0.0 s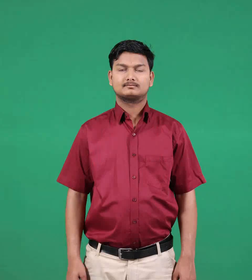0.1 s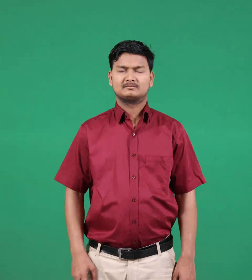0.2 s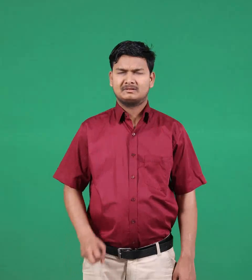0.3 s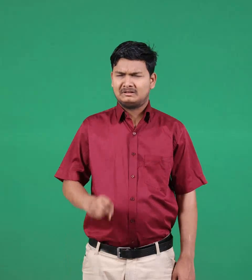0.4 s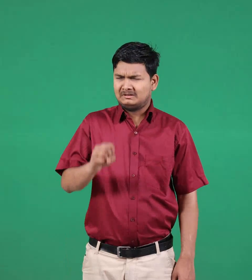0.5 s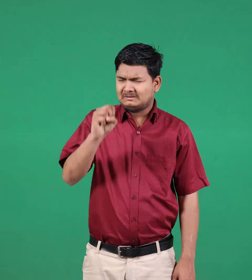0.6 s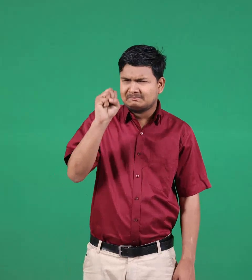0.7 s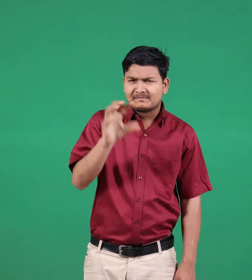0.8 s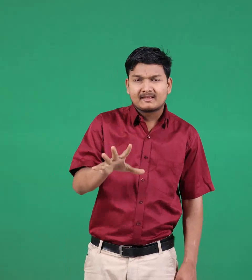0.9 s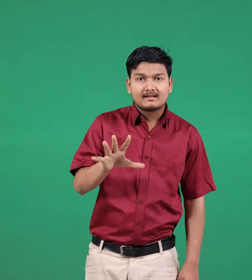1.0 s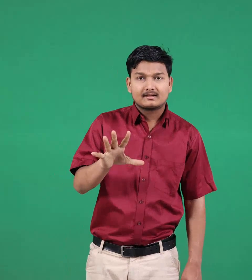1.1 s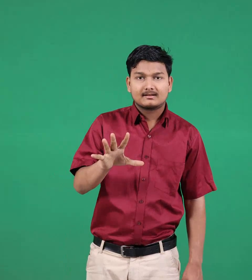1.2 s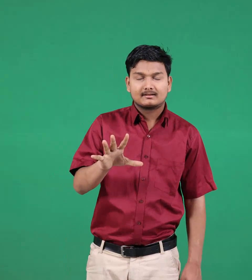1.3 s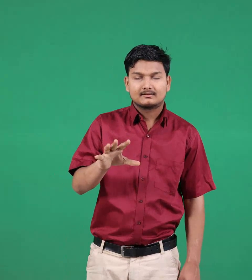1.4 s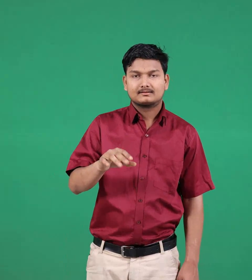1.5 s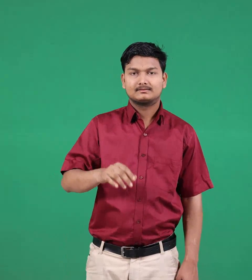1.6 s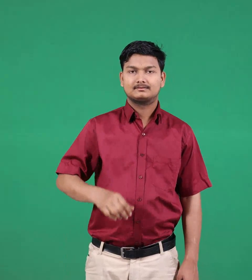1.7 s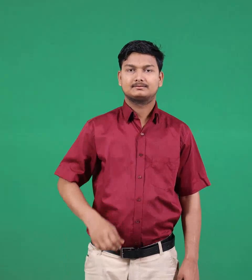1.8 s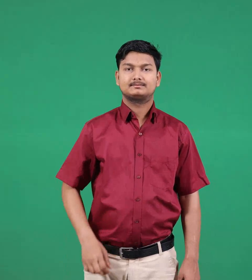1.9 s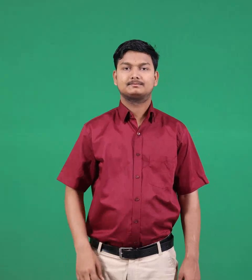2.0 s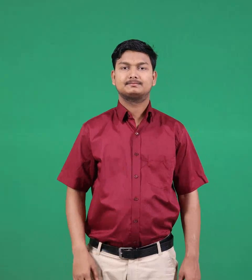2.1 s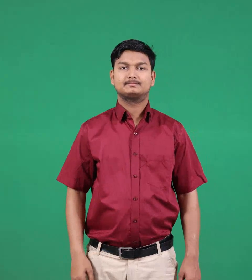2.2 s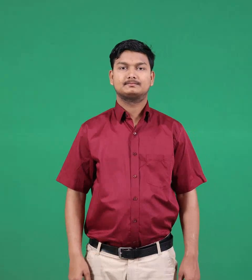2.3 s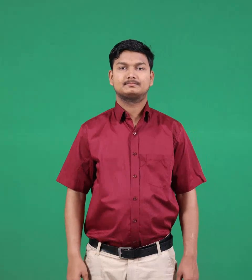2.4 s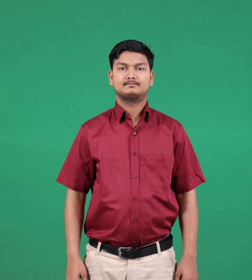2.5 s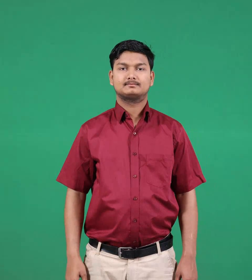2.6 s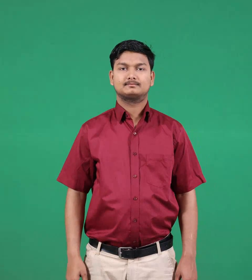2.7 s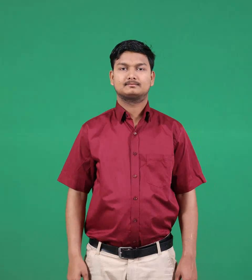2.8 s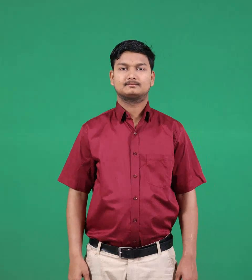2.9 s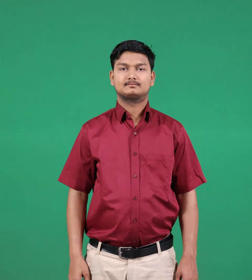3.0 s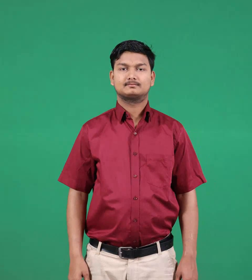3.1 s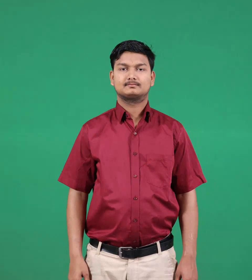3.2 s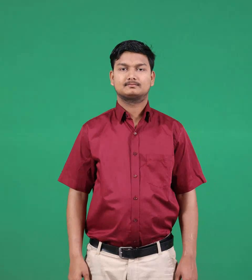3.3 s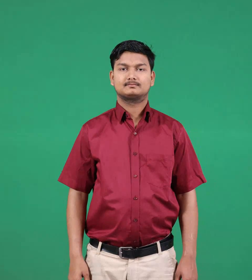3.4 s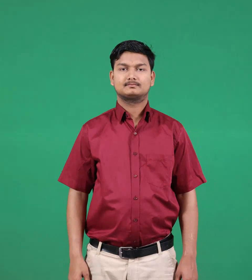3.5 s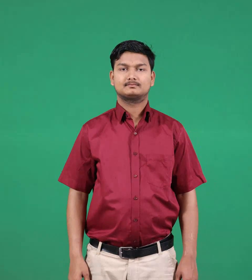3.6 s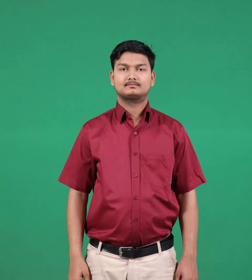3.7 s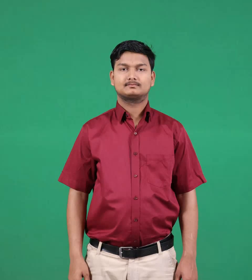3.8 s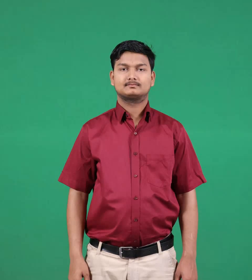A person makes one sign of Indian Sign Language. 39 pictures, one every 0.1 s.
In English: bad hold
